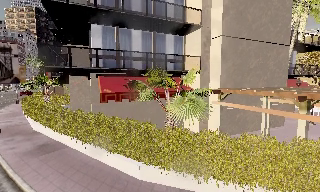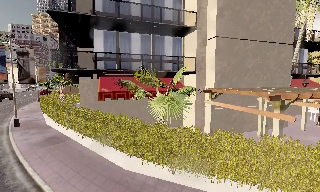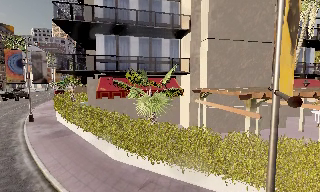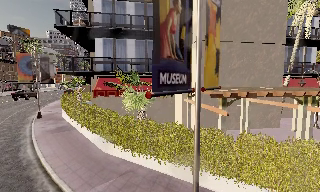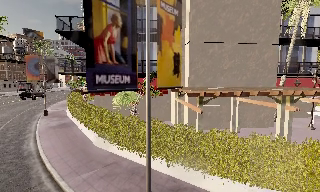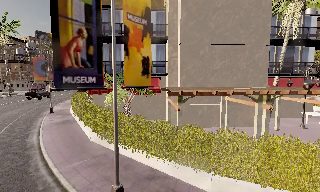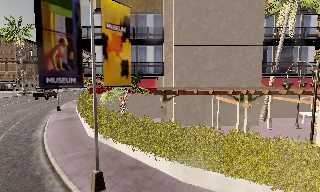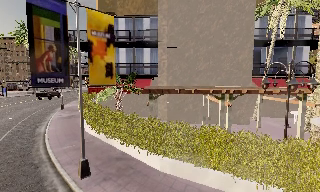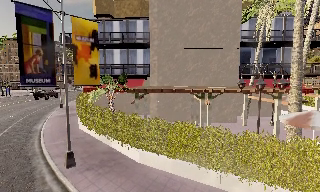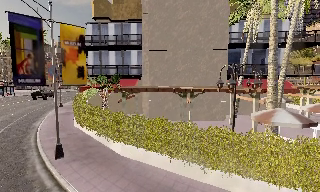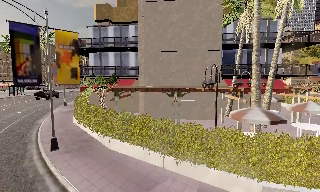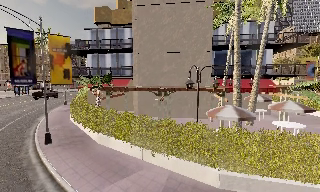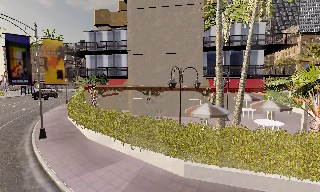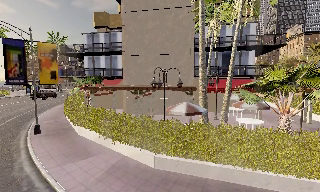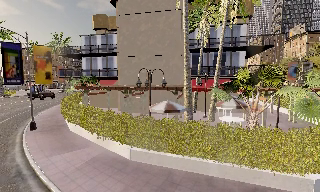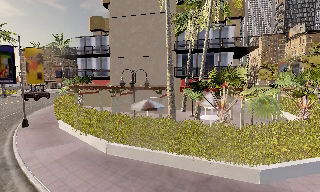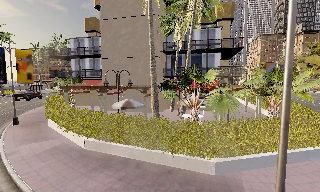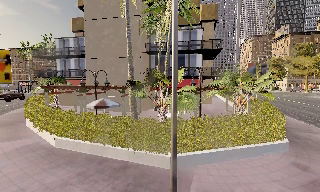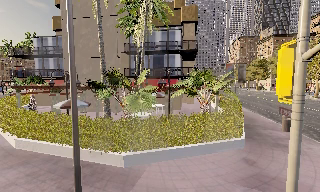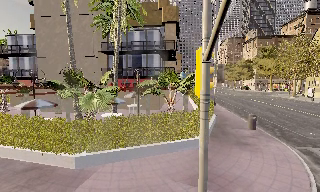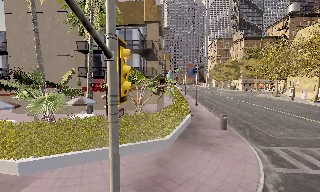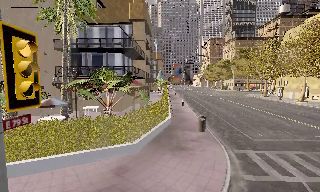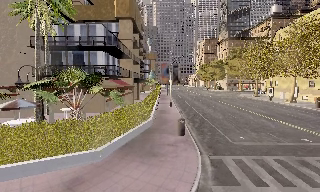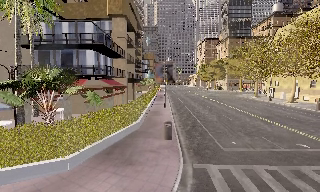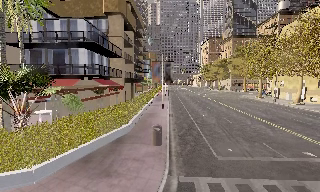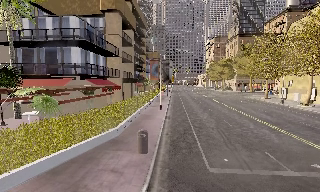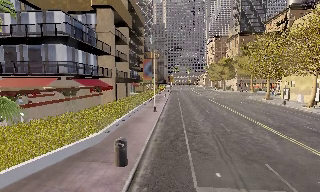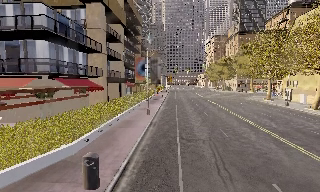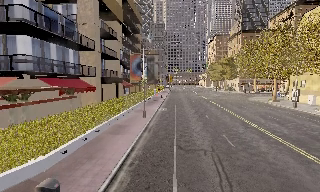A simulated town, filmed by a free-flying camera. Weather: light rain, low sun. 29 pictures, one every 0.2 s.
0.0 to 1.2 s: The camera pans to its left, which is counterclockwise from overhead, by about 25 degrees. It travels to its right and backward, about 8 m.
1.2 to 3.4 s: The camera pans to its left, which is counterclockwise from overhead, by about 15 degrees. It travels to its right and backward, about 16 m, so close, fixed things drift to the left.
3.4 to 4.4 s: The scene slides to the left, as the camera pans about 10 degrees to its right. It travels to its right, about 8 m, so close, fixed things drift to the left.
4.4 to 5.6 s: The camera travels forward and to its right, about 9 m, so what stands in front looms larger.
The film runs backward here.
